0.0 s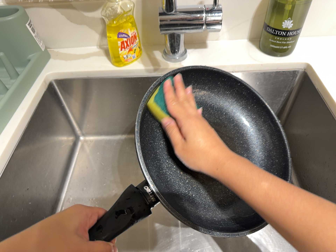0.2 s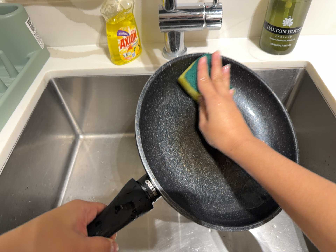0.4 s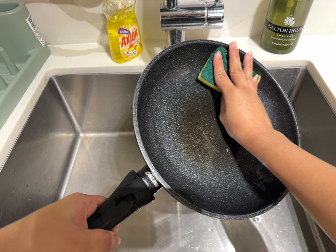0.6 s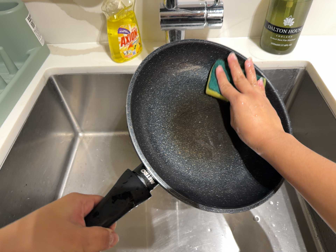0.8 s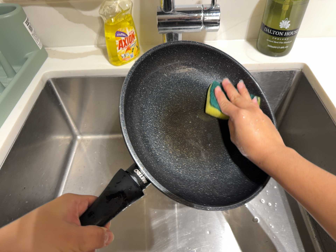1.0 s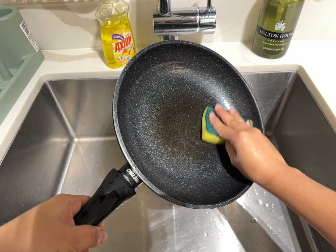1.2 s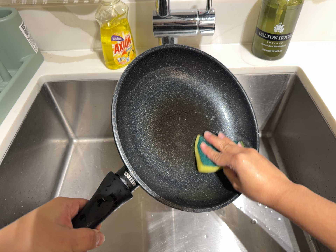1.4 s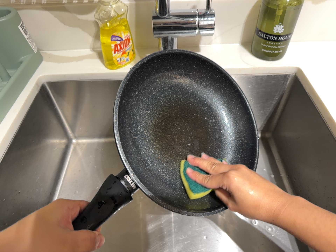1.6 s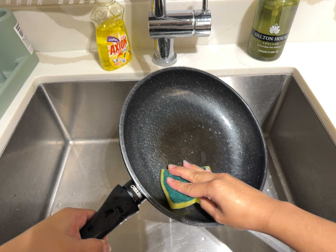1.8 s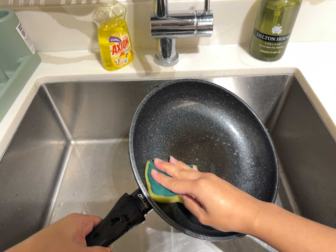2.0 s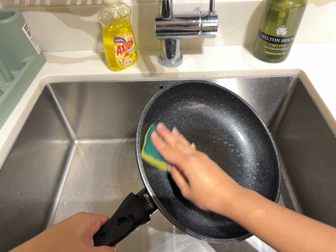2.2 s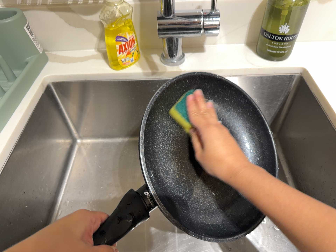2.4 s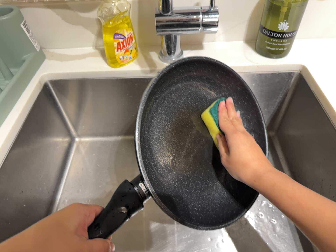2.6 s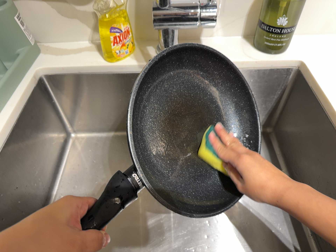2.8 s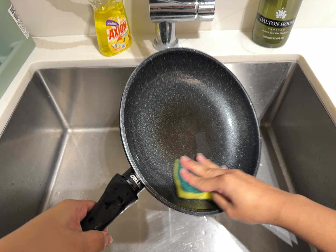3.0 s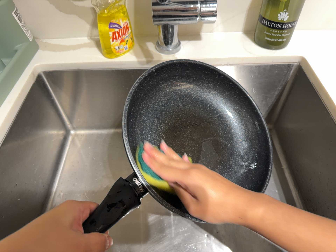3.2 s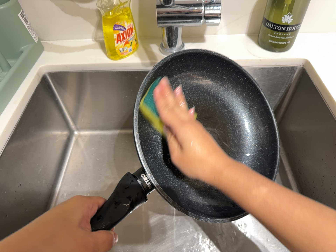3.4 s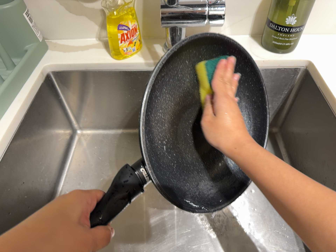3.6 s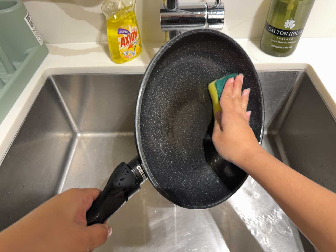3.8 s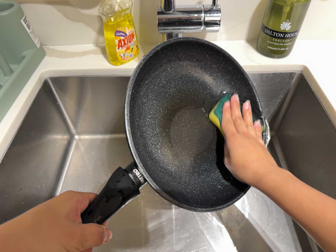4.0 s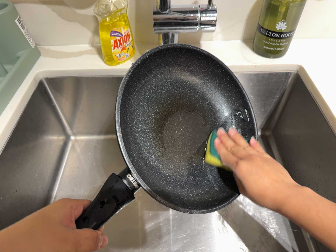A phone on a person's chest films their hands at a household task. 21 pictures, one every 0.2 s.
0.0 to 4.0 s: The camera shifts only a little, or ends up much as it began.
The film runs backward here.
